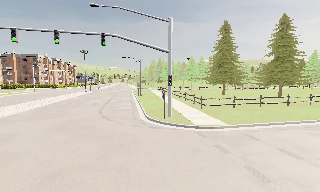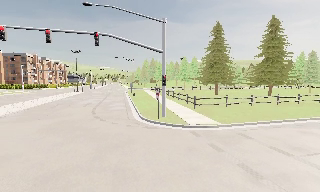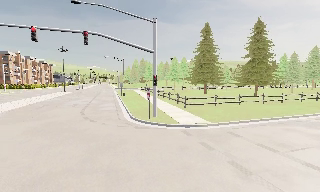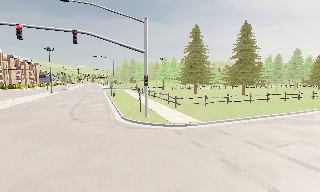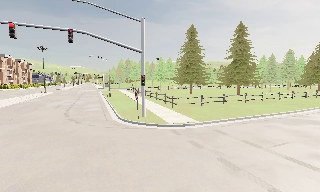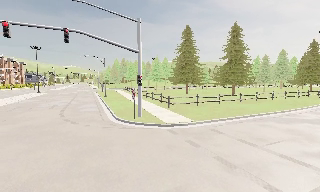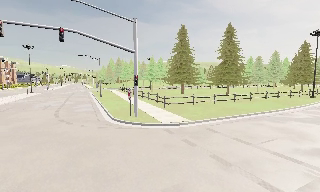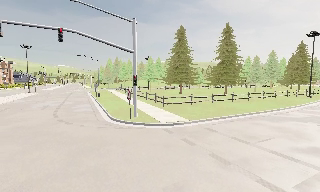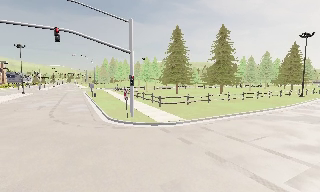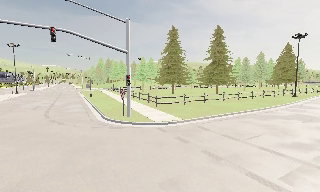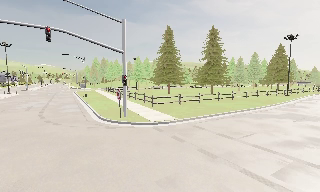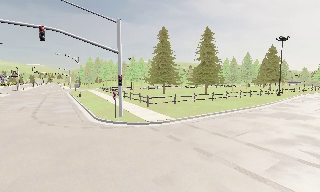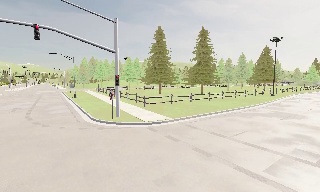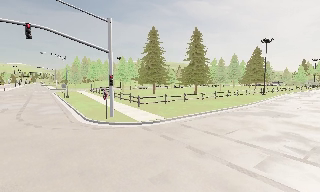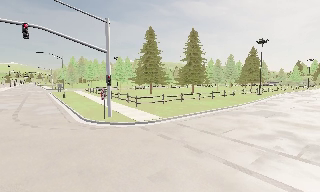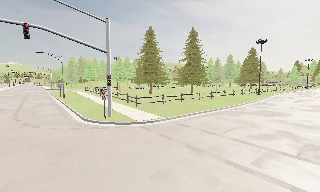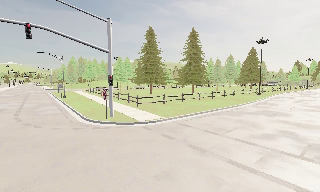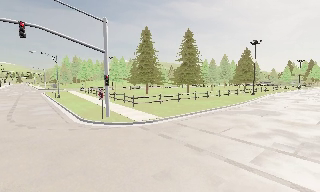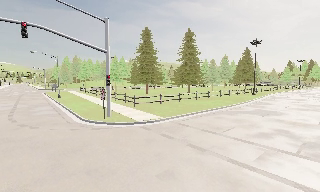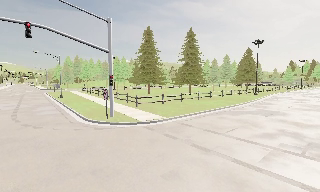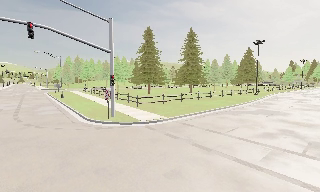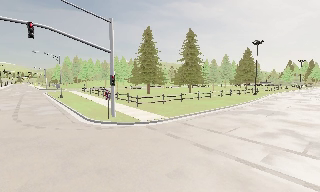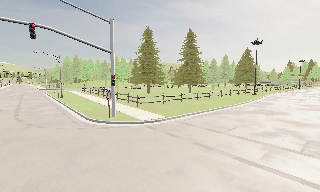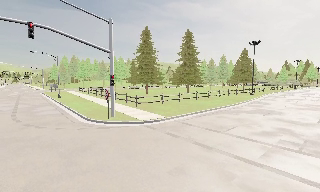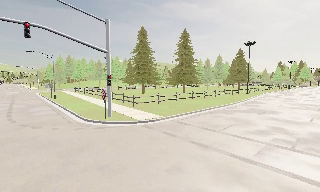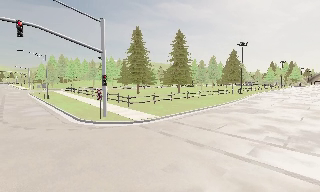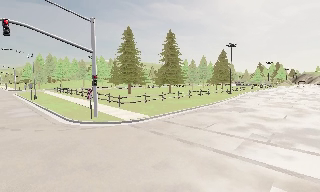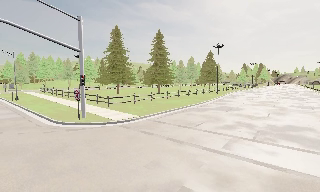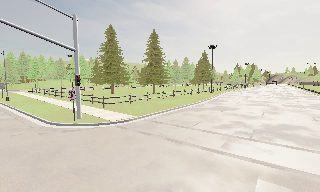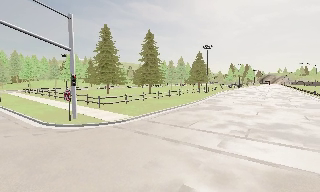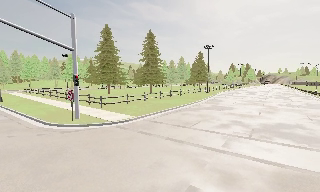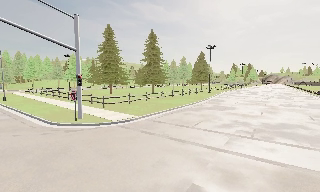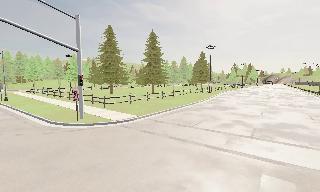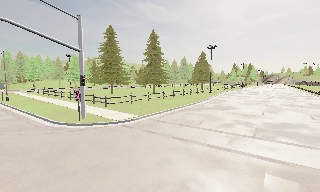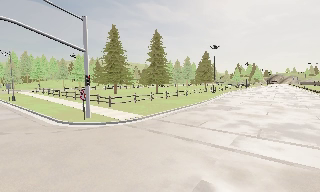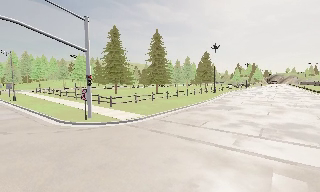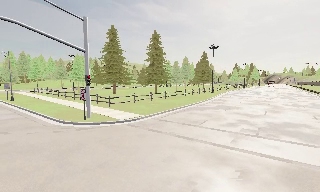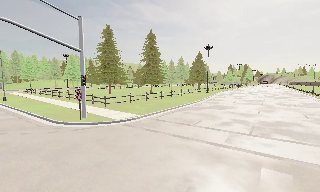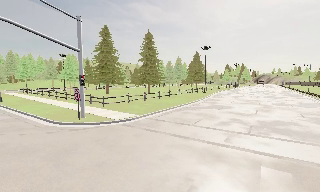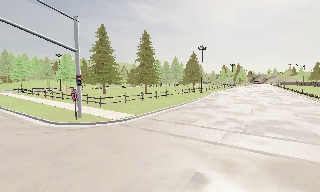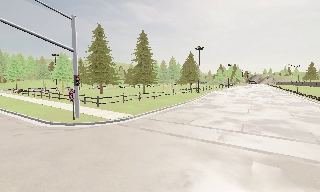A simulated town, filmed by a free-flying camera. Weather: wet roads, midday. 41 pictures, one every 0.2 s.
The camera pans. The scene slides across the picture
to the left.
The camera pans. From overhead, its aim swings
clockwise.
0.0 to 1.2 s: The camera pans to its right, which is clockwise from overhead, by about 15 degrees. It travels to its left, about 0.5 m.
1.2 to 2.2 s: The camera shifts only a little, or ends up much as it began.
2.2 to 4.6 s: The camera travels to its left, about 1 m.
4.6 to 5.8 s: The camera pans to its right, which is clockwise from overhead, by about 15 degrees.
5.8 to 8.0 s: The camera travels to its left and backward, about 1 m.
The film runs backward here.
